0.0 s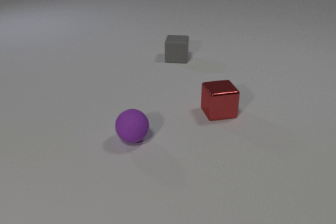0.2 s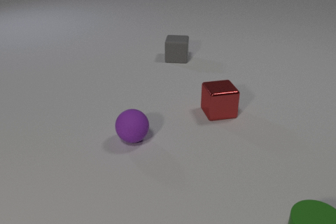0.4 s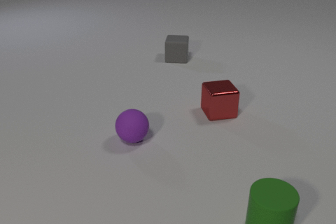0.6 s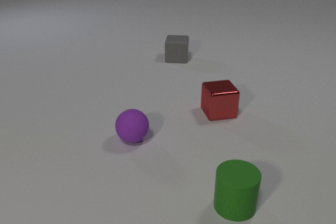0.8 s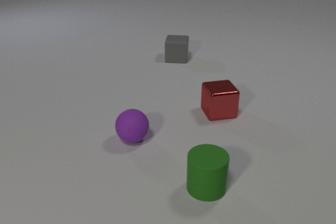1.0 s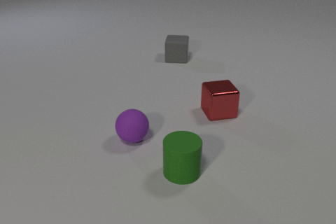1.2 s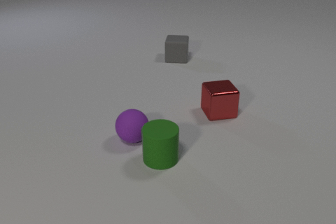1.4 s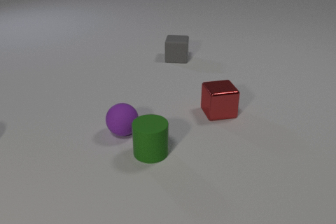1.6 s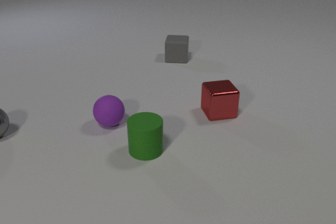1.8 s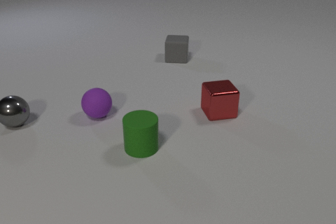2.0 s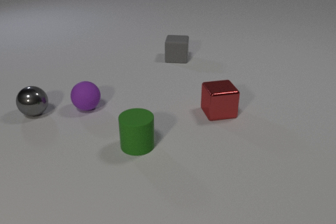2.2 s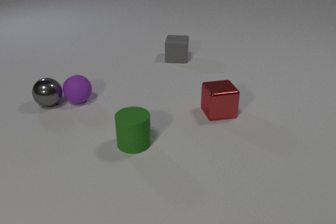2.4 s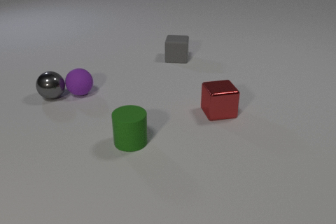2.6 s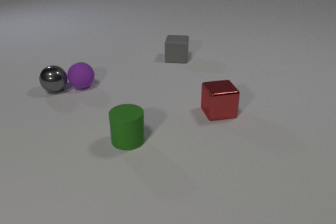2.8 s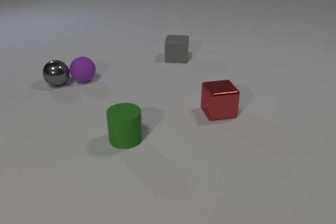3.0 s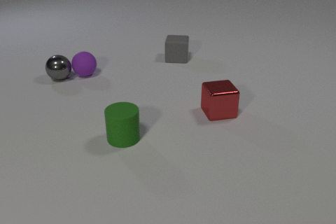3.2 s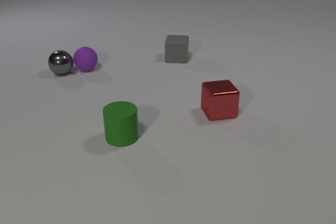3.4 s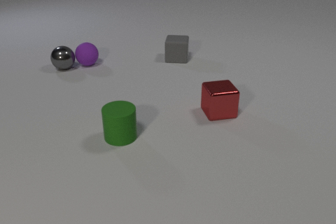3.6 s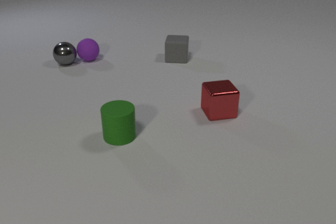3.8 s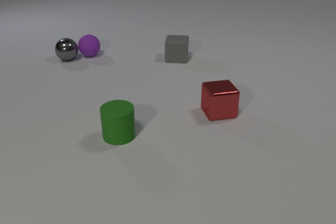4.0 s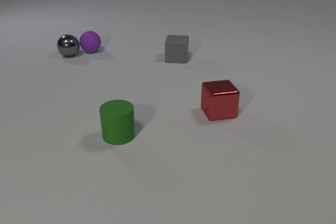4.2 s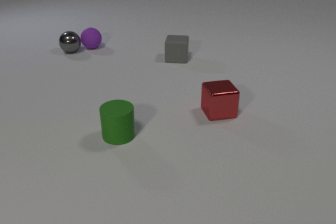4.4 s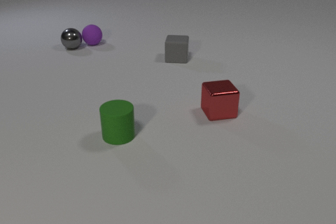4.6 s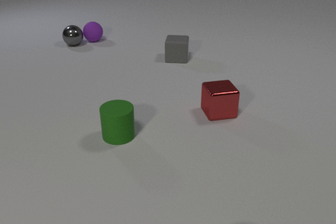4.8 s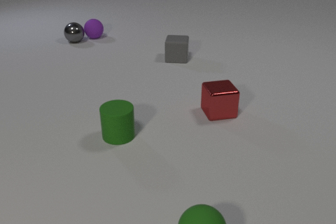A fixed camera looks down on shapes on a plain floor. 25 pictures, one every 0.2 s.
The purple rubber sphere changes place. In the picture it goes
away from the camera.
The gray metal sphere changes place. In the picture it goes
away from the camera.
0.0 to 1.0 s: The green rubber cylinder comes in at the bottom edge, slides to the left and away from the camera.
1.0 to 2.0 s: The green rubber cylinder slides to the left and away from the camera. The purple rubber sphere rolls away from the camera and to the left. The gray metal sphere comes in at the left edge, rolls to the right and away from the camera. The green rubber cylinder and the purple rubber sphere collide.
2.0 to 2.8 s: The green rubber cylinder slides away from the camera and to the left. The purple rubber sphere rolls away from the camera. The gray metal sphere rolls away from the camera and to the right. The purple rubber sphere and the gray metal sphere collide.
2.8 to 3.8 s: The green rubber cylinder slides away from the camera. The purple rubber sphere rolls away from the camera. The gray metal sphere rolls away from the camera.
3.8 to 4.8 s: The purple rubber sphere rolls away from the camera. The gray metal sphere rolls away from the camera. The green rubber sphere comes in at the bottom edge, rolls away from the camera and to the left.
What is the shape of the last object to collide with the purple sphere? sphere.
How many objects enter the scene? 3.
What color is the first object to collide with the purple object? green.
